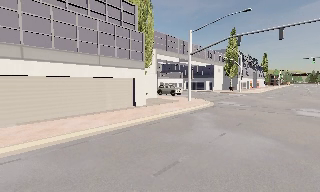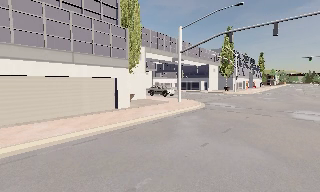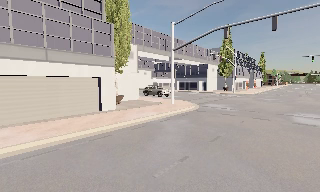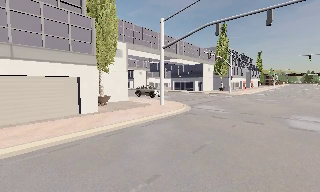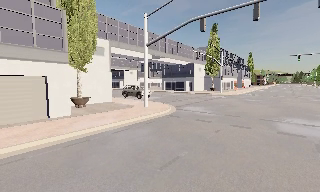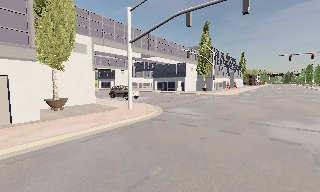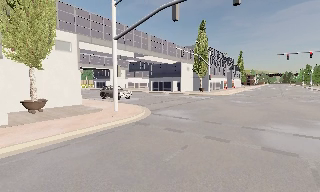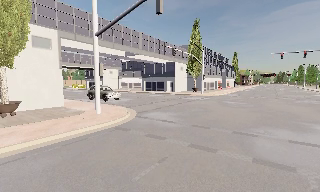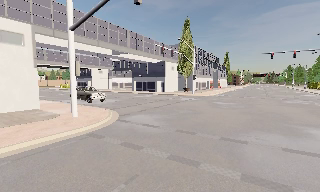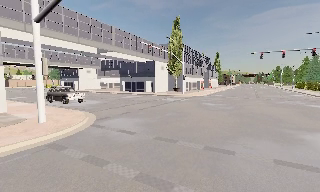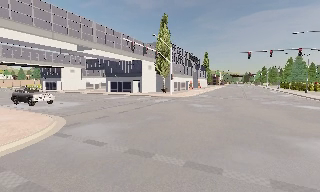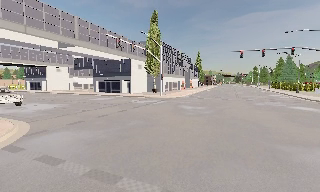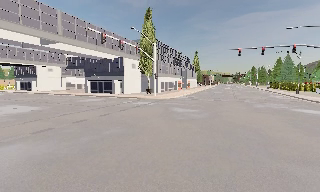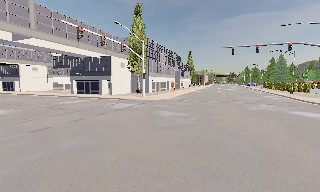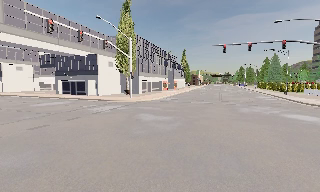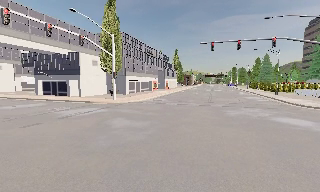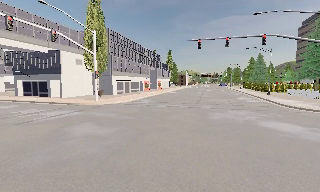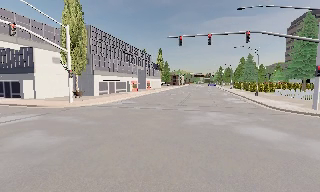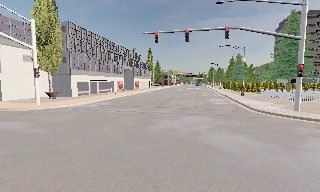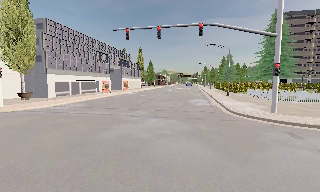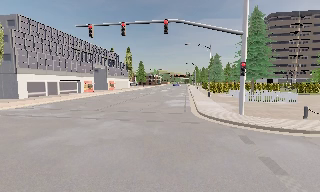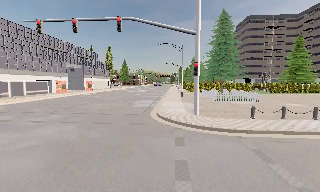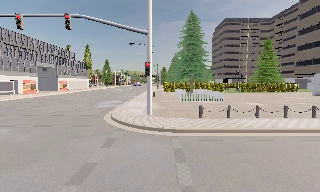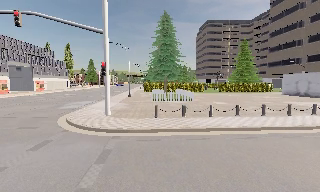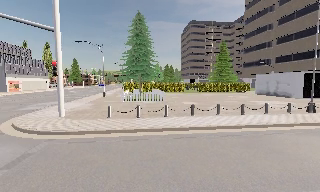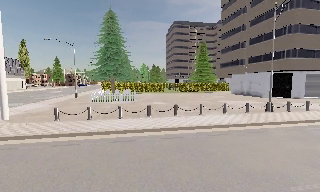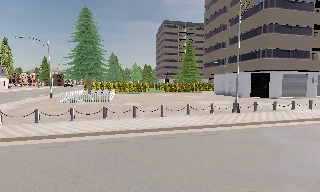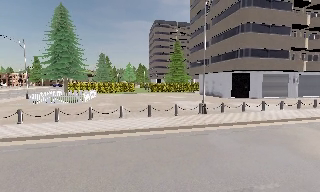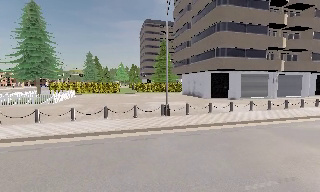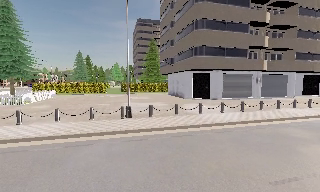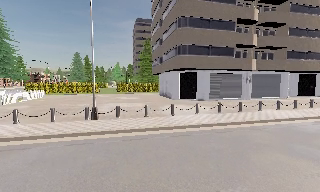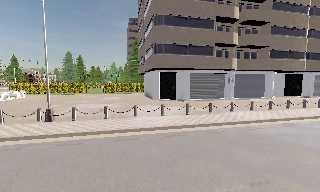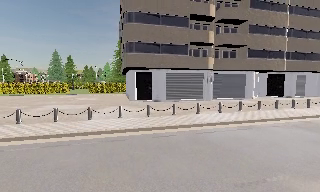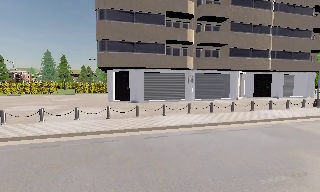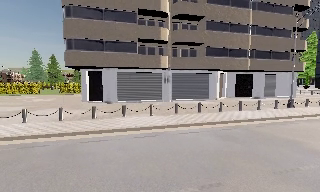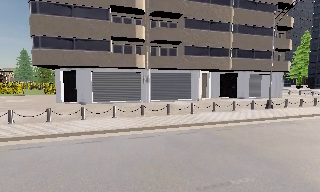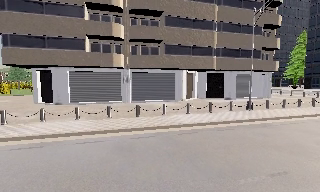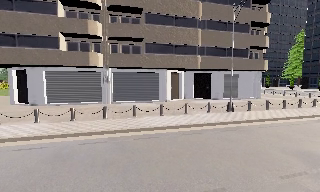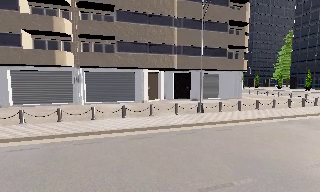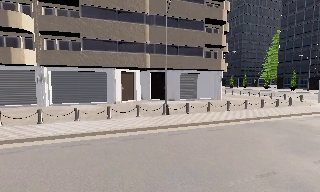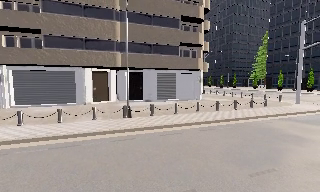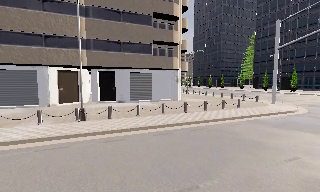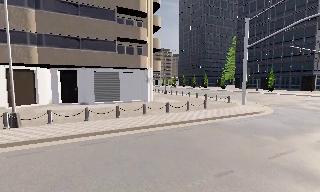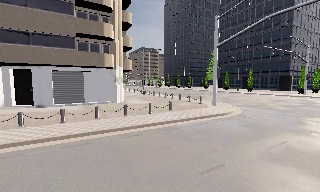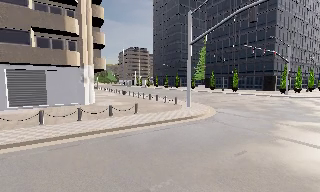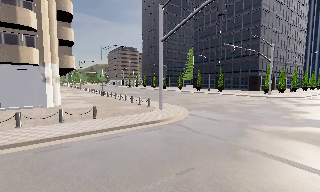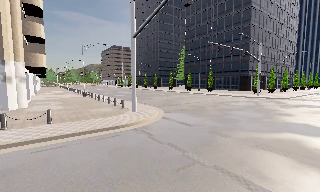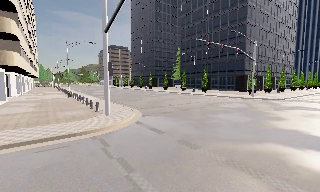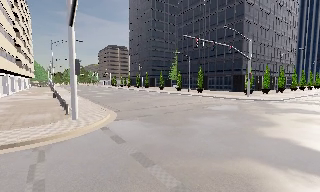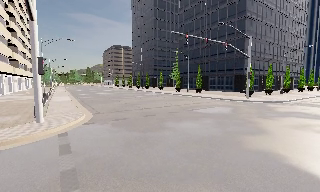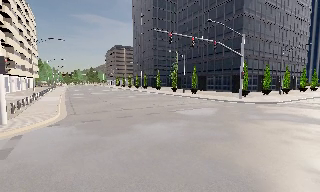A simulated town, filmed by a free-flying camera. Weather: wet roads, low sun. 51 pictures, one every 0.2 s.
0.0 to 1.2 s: The camera travels forward and to its right, about 8 m, so what stands in front looms larger.
1.2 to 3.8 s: The camera swings to its right by about 25 degrees, and the scene slides to the left. It travels forward and to its right, about 20 m, so what stands in front looms larger. It gains speed.
3.8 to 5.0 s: The camera pans to its right, which is clockwise from overhead, by about 20 degrees. It travels to its right, about 13 m, so close, fixed things drift to the left.
5.0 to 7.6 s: The camera travels to its right, about 30 m, so close, fixed things drift to the left.
7.6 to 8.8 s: The camera swings to its right by about 15 degrees, and the scene slides to the left. It travels to its right and forward, about 13 m, so close, fixed things drift to the left.
8.8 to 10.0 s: The camera travels to its right and forward, about 12 m, so close, fixed things drift to the left.
The film runs backward here.
